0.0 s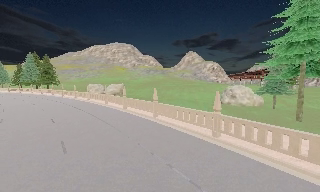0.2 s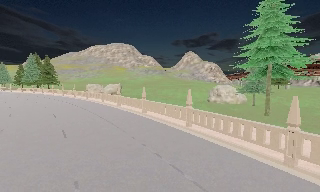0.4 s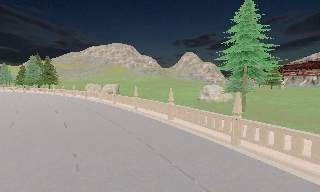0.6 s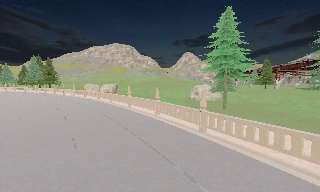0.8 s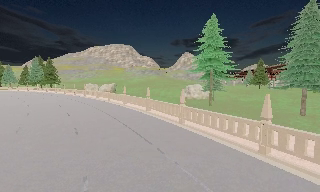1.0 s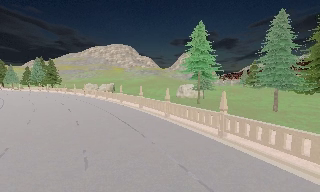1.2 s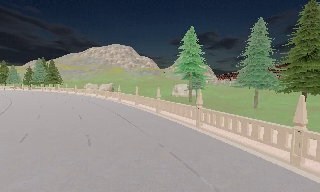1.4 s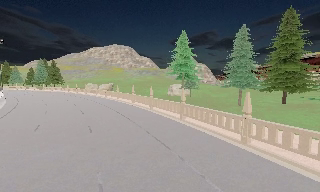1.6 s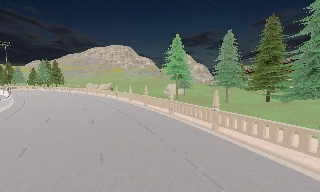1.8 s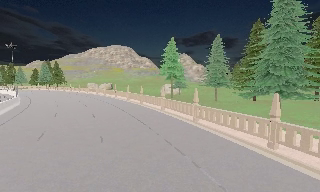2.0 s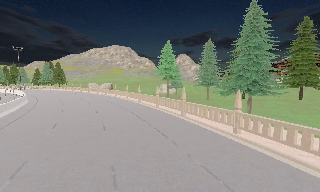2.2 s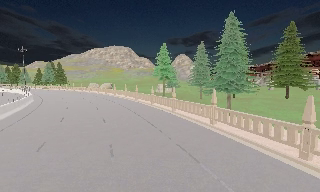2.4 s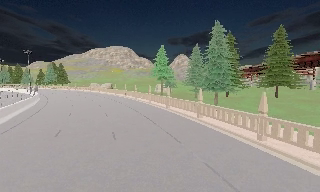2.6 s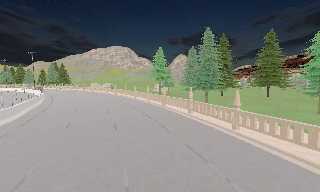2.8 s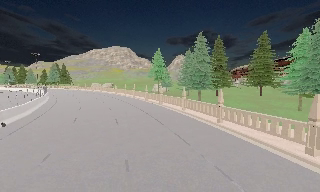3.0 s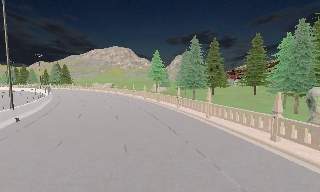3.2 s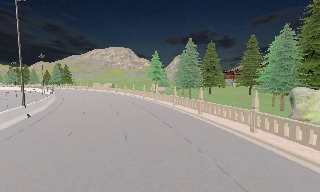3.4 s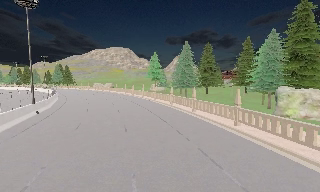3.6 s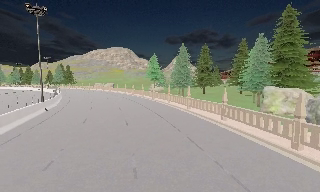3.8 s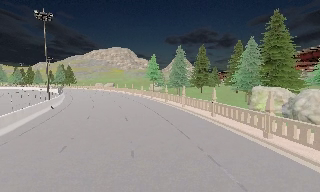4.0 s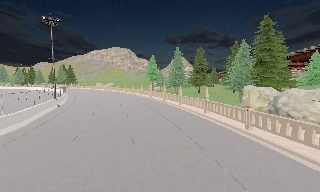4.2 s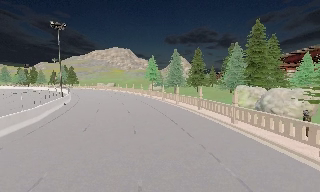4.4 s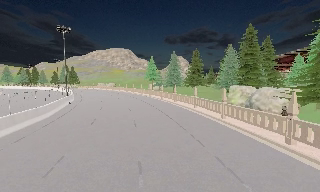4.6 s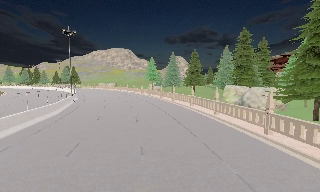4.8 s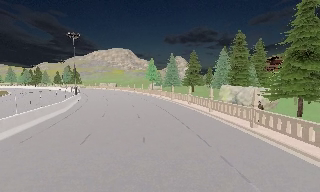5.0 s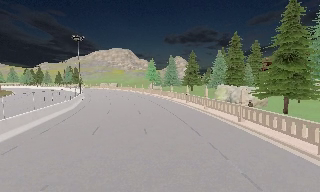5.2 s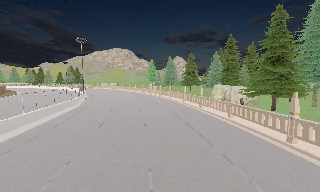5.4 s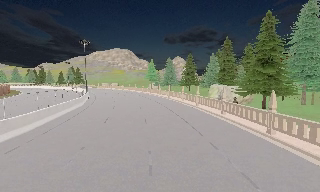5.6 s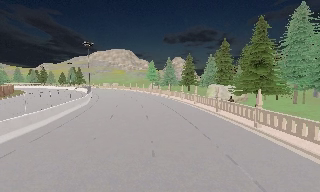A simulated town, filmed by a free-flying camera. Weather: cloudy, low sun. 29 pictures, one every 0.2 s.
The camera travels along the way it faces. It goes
backward.
0.0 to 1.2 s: The camera travels backward and to its right, about 15 m, so what stands in front gets smaller.
1.2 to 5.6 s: The camera travels backward, about 40 m, so what stands in front gets smaller.
The film runs backward here.
